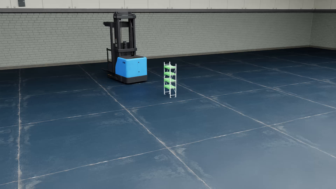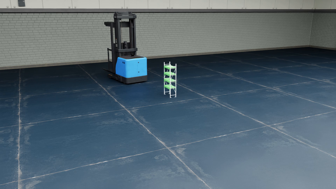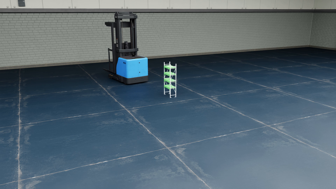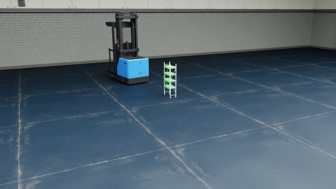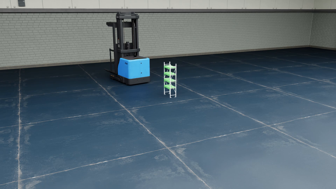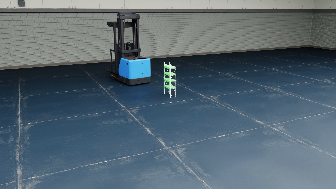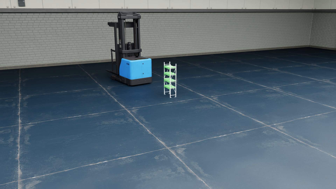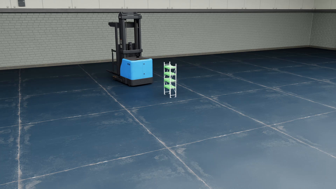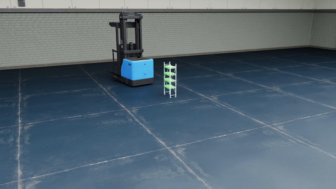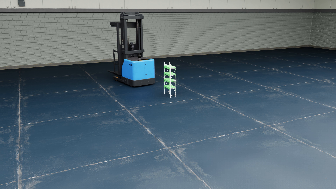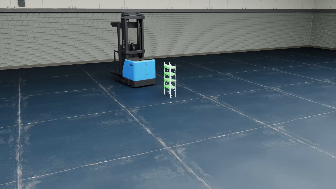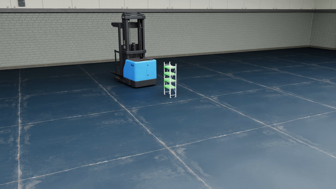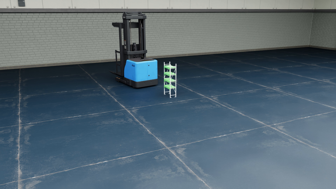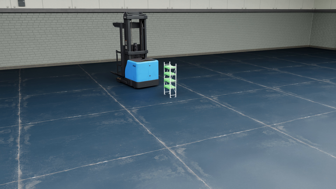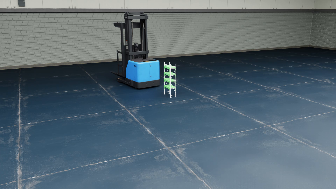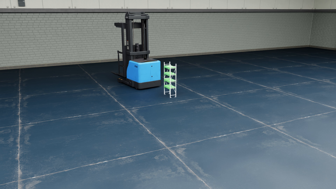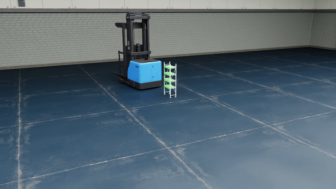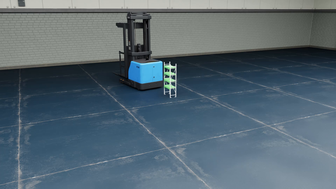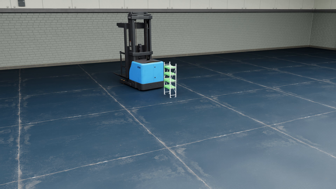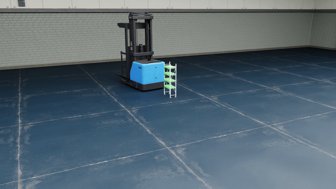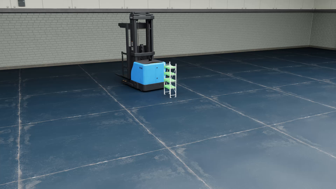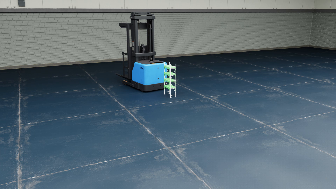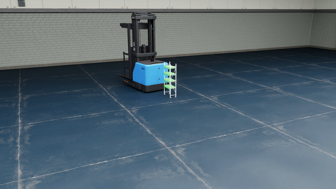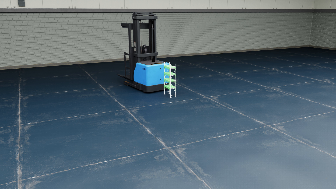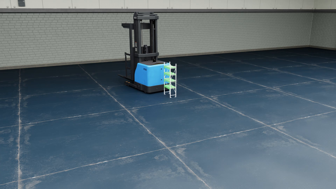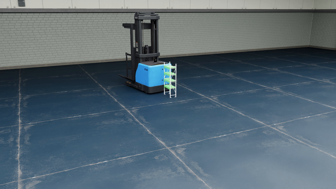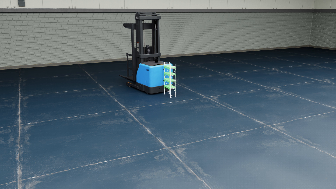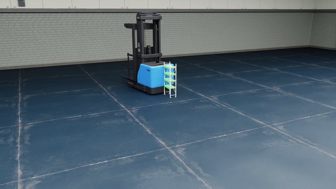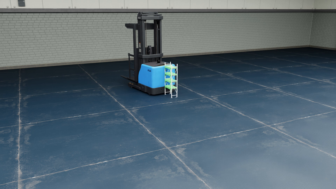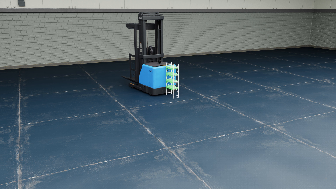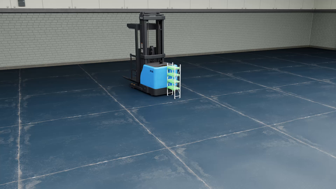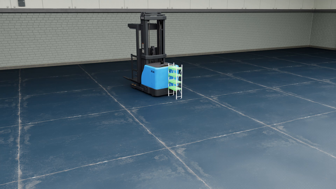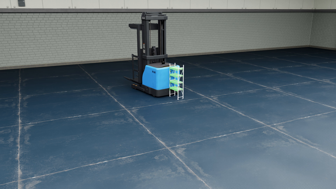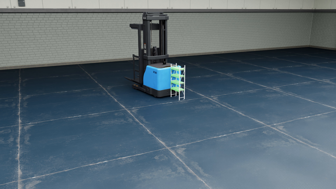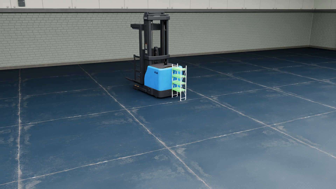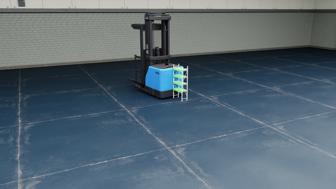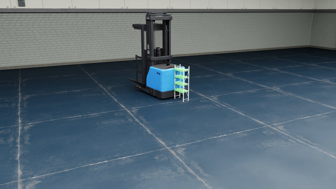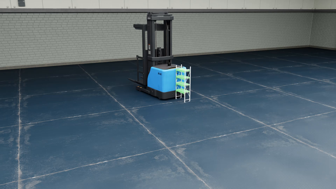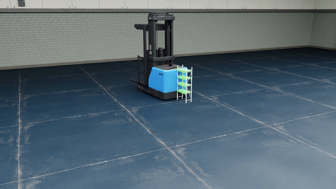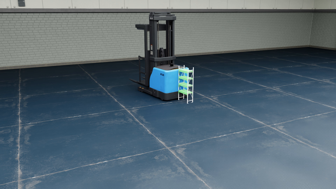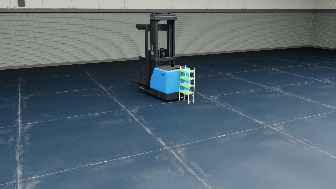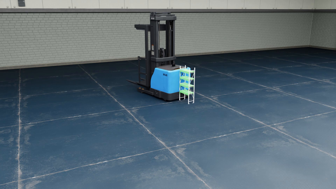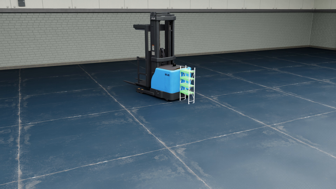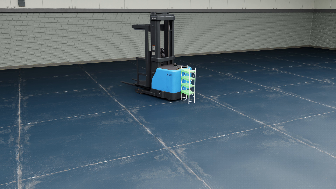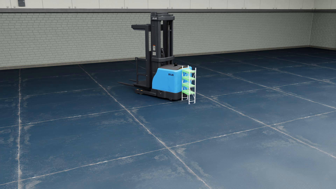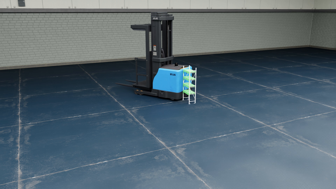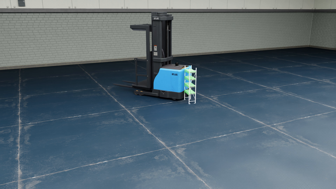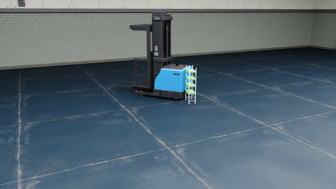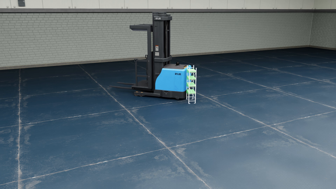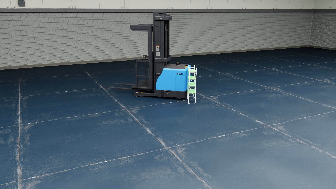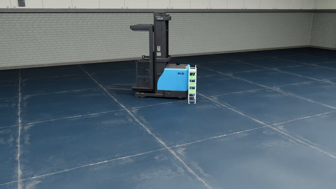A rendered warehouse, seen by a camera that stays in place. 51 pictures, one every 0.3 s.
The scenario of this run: A forklift runs into an object in its way.
